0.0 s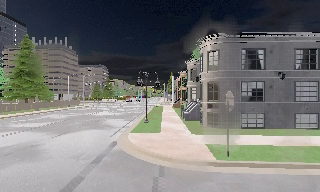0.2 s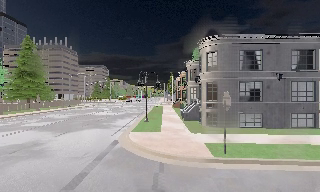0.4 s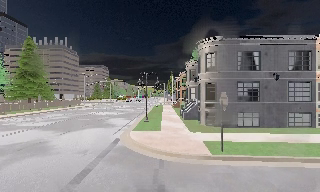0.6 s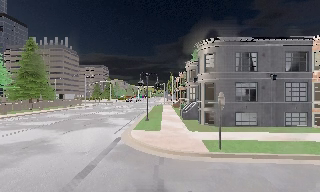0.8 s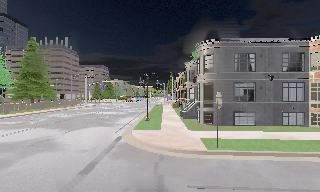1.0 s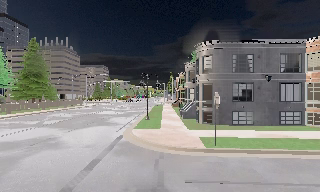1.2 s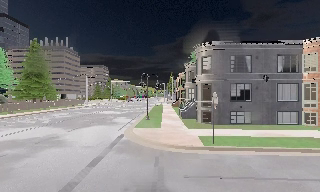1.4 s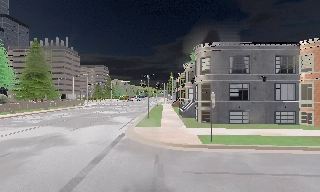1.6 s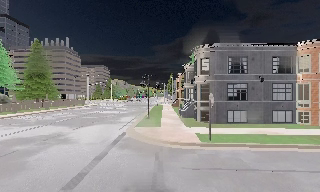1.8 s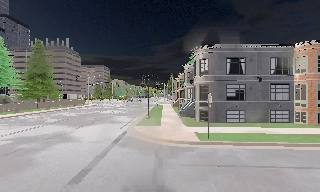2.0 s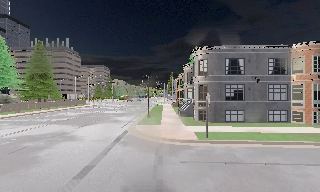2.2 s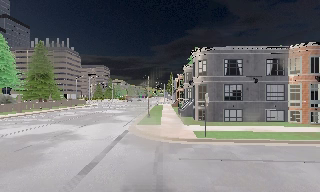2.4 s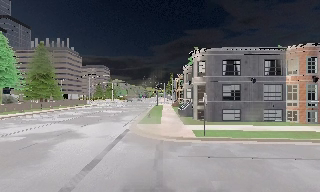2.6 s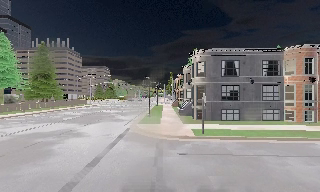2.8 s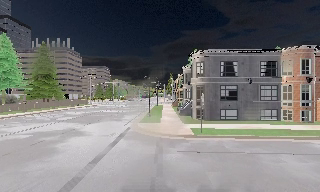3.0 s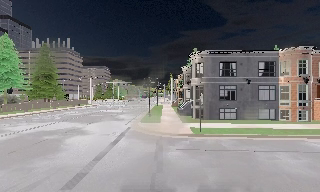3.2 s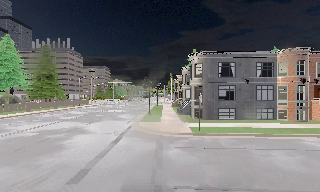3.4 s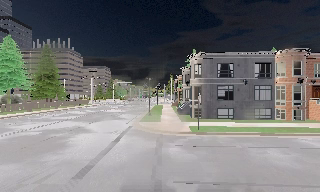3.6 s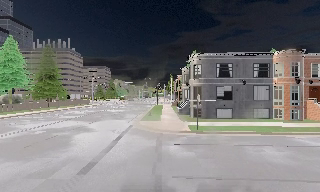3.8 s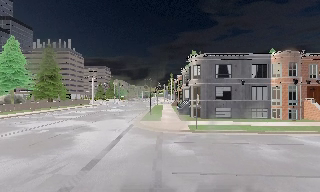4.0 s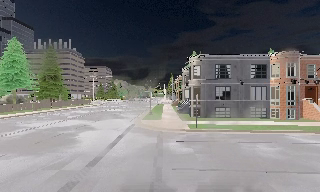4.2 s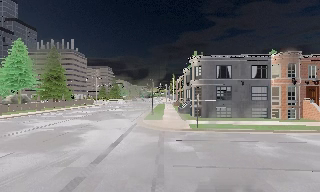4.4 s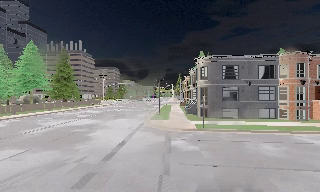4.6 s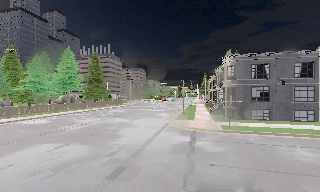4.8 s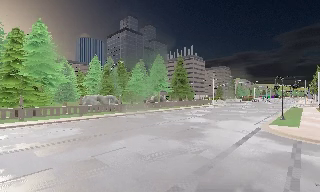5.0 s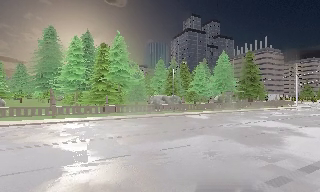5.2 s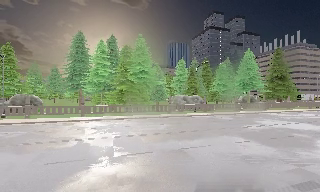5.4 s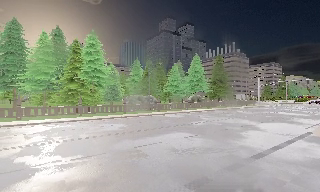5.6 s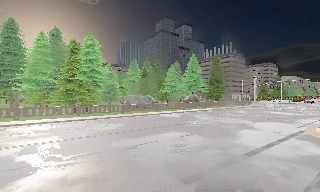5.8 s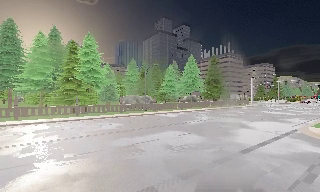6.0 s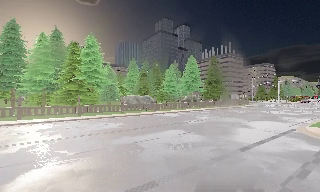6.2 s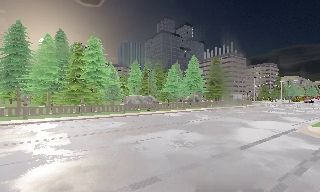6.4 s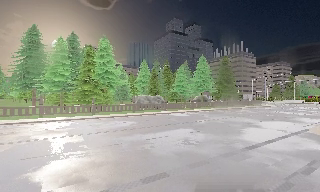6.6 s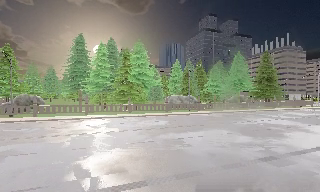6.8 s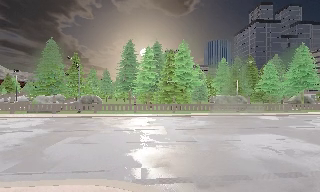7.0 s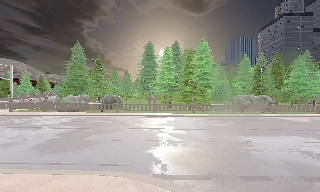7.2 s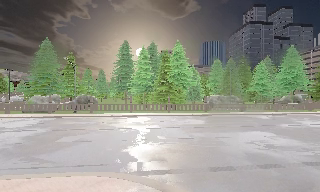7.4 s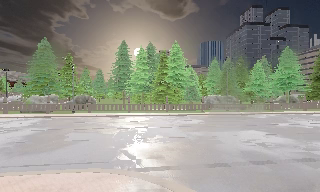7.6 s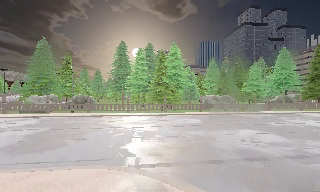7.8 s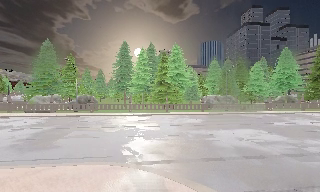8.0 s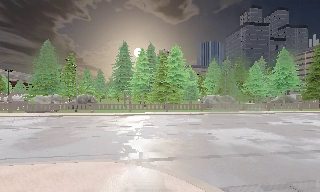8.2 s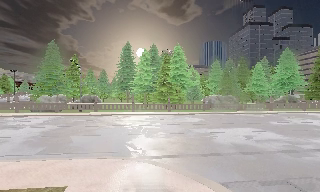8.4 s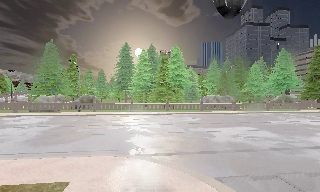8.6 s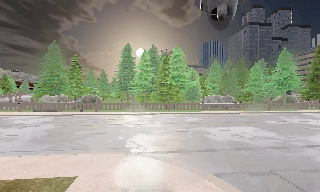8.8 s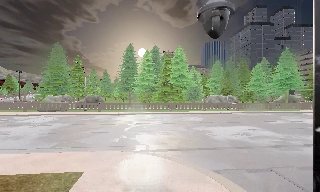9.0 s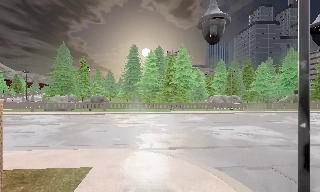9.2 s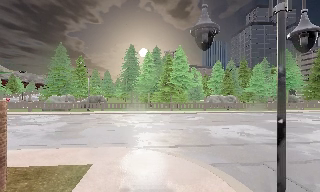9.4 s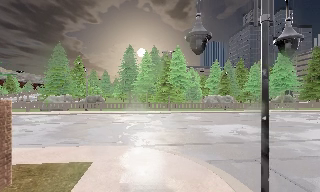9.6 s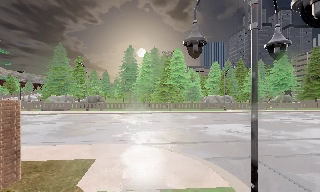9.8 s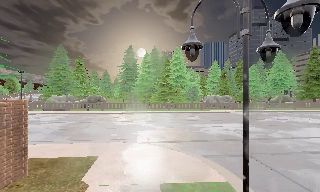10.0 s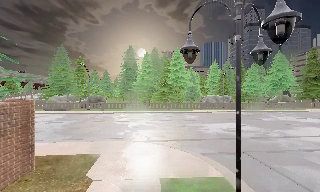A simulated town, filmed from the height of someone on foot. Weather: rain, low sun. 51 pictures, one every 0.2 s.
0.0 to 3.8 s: The camera travels backward, about 5 m, so what stands in front gets smaller.
3.8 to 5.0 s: The camera pans to its left, which is counterclockwise from overhead, by about 65 degrees. It travels backward, about 1.5 m.
5.0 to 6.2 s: The camera travels backward, about 1.5 m, so what stands in front gets smaller.
6.2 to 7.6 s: The camera swings to its left by about 25 degrees, and the scene slides to the right. It travels backward, about 2 m, so what stands in front gets smaller.
7.6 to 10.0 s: The camera travels backward, about 3.5 m, so what stands in front gets smaller.
The film runs backward here.
